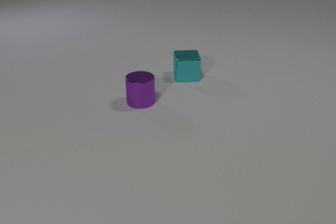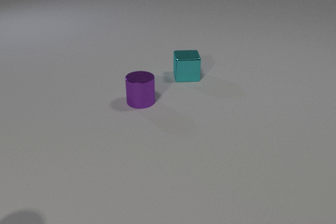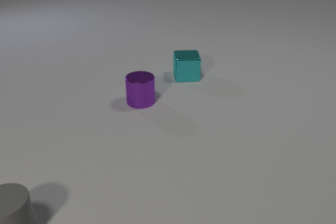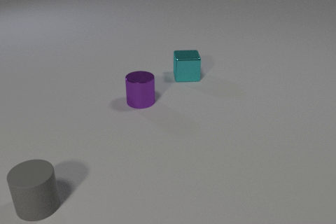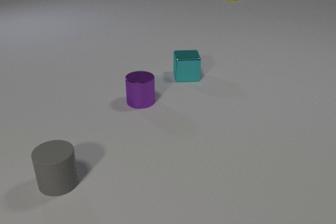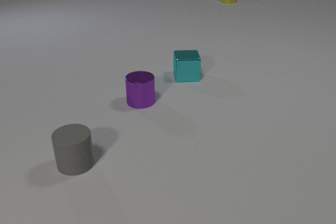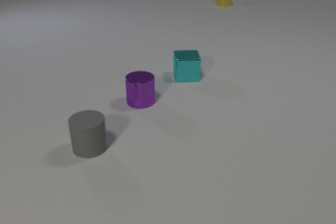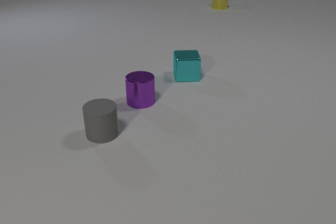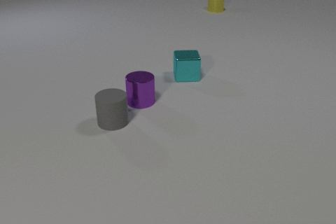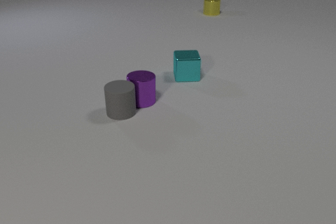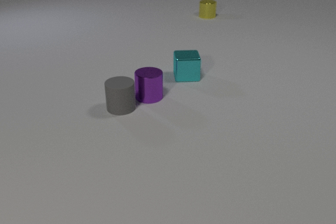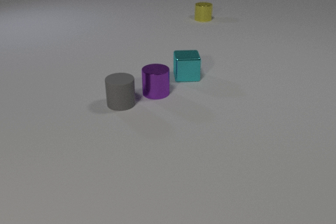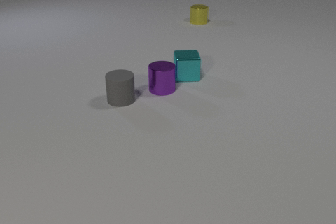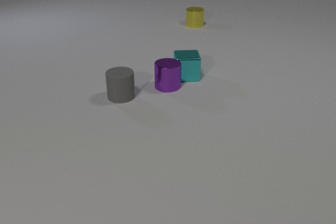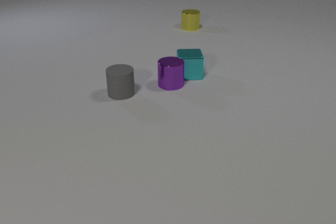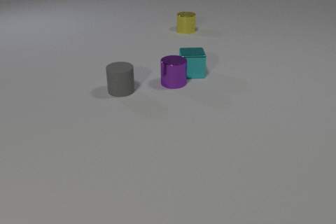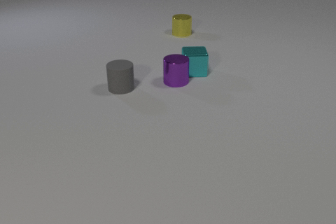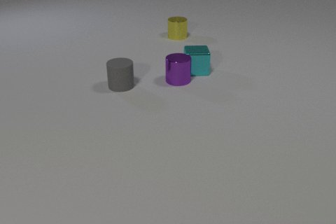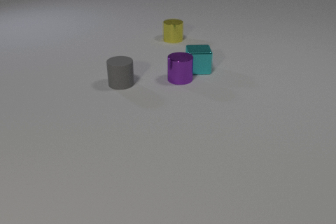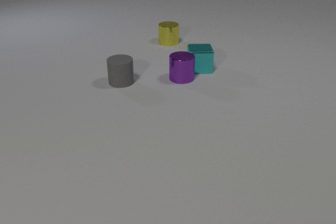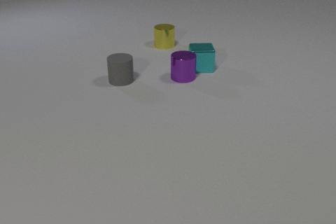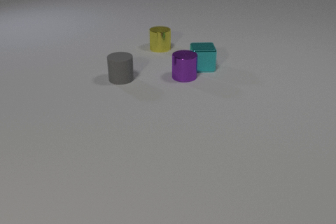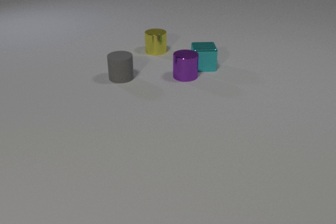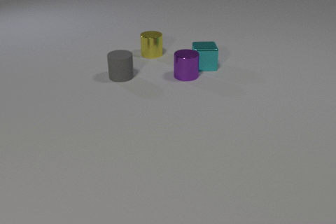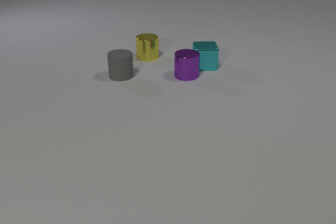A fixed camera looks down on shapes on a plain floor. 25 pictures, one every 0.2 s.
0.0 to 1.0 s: The gray rubber cylinder comes in at the bottom edge, slides away from the camera and to the right. The yellow metal cylinder comes in at the top edge, slides toward the camera.
1.0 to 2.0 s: The gray rubber cylinder slides away from the camera and to the right. The purple metal cylinder slides away from the camera and to the right. The yellow metal cylinder slides toward the camera. The gray rubber cylinder and the purple metal cylinder collide.
2.0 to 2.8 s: The gray rubber cylinder slides away from the camera. The purple metal cylinder slides away from the camera and to the right. The yellow metal cylinder slides toward the camera and to the left. The purple metal cylinder and the cyan metal cube collide.
2.8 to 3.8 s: The gray rubber cylinder slides away from the camera. The purple metal cylinder slides away from the camera and to the right. The yellow metal cylinder slides toward the camera and to the left. The cyan metal cube slides away from the camera and to the right.
3.8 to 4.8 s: The gray rubber cylinder slides away from the camera. The purple metal cylinder slides away from the camera. The yellow metal cylinder slides toward the camera and to the left. The cyan metal cube slides away from the camera and to the right.
What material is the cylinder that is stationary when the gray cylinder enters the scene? metal.
What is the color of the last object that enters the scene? yellow.
Are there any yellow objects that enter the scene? yes.
